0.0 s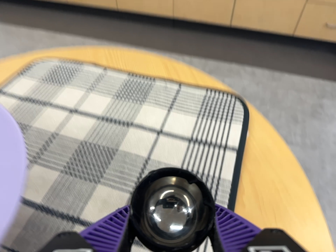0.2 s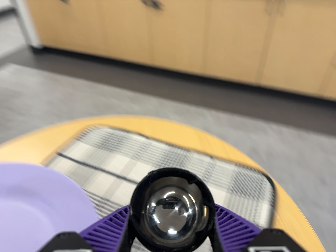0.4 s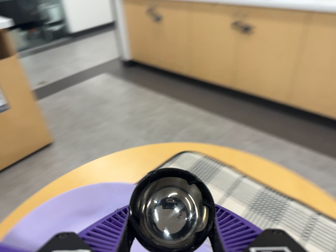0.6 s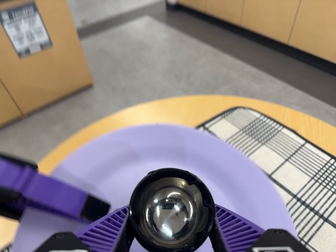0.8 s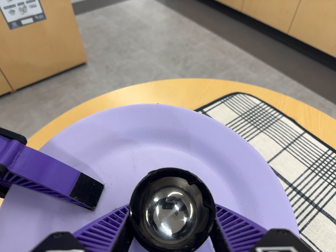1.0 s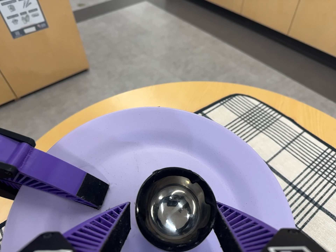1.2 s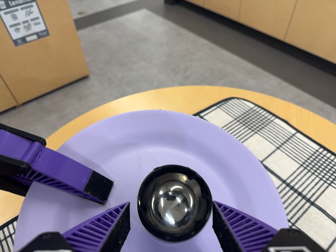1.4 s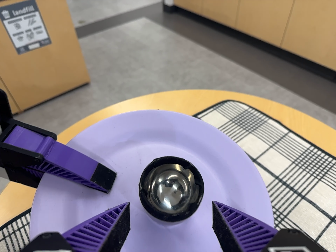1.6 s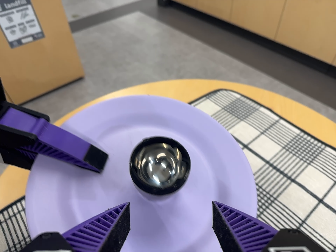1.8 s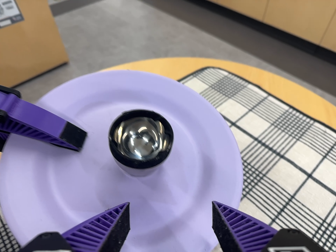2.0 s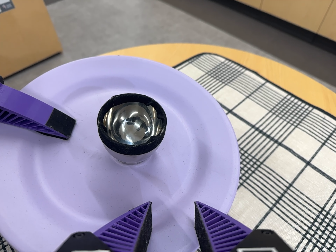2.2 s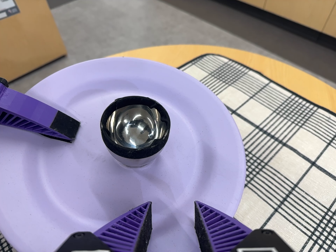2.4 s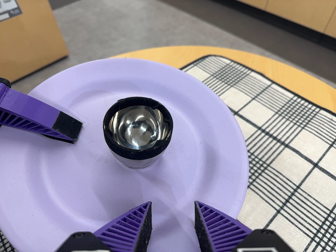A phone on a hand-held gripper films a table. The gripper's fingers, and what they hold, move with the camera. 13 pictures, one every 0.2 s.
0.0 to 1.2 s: The scene slides to the right, as the camera pans about 25 degrees to its left. It travels to its left and toward the top of its view, about 16 cm, so close, fixed things drift to the right. It rolls about its line of sight by about 20 degrees, and the scene rotates clockwise.
1.2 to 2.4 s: The camera travels toward the bottom of its view, about 5 cm, so close, fixed things drift upward.
The film runs backward here.
